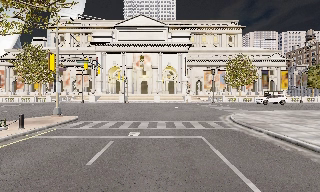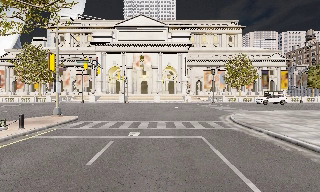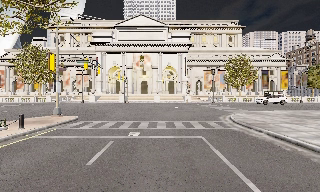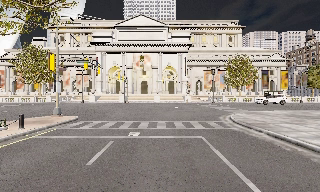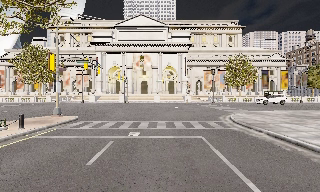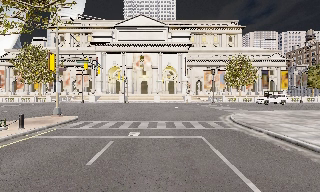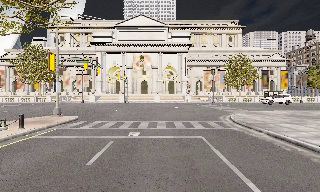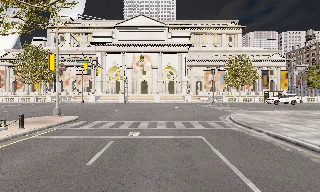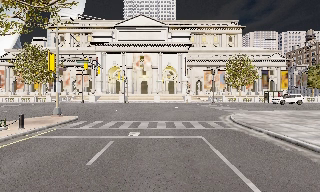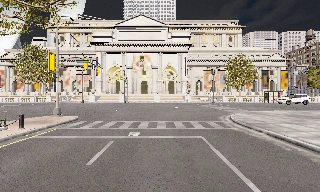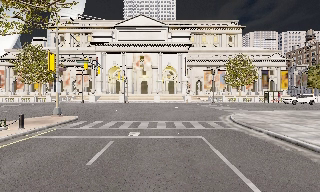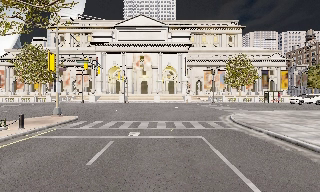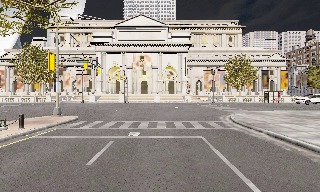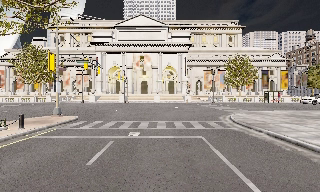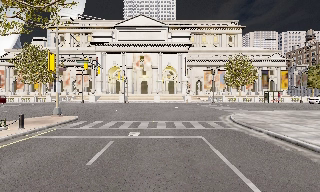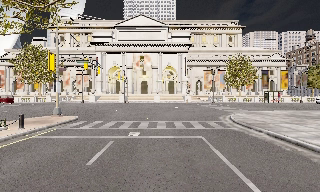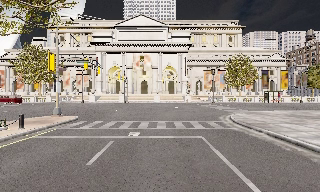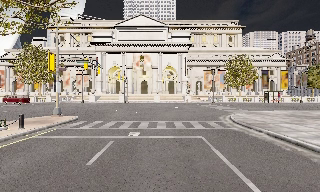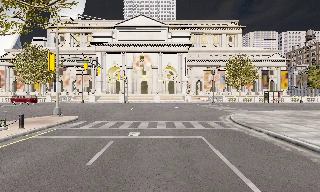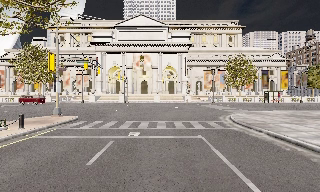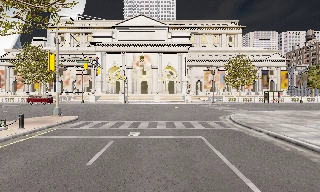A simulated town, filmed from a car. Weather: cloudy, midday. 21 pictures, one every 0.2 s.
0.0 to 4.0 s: The camera keeps its place and its aim.
The film runs backward here.
